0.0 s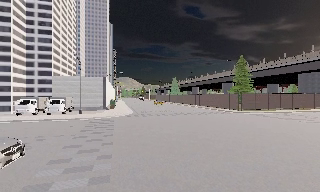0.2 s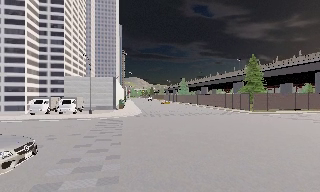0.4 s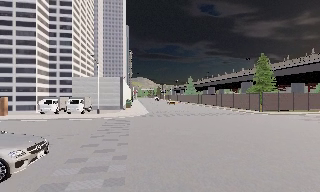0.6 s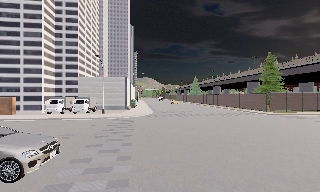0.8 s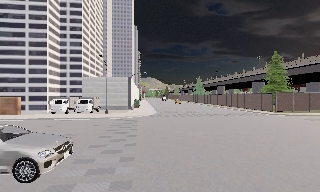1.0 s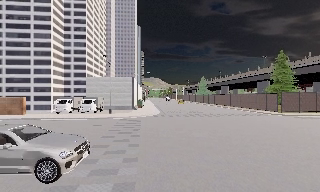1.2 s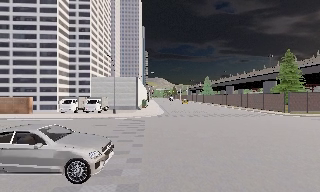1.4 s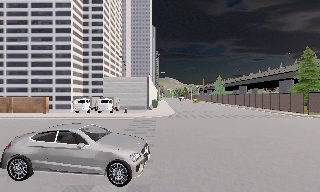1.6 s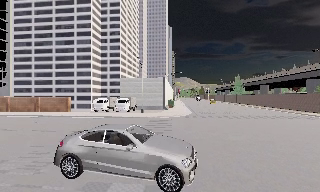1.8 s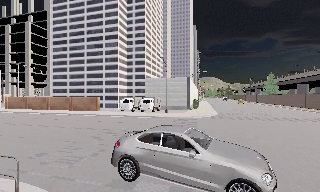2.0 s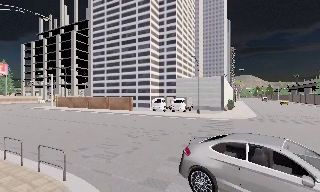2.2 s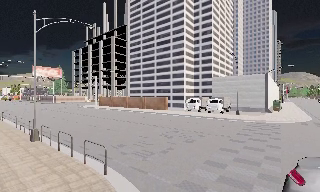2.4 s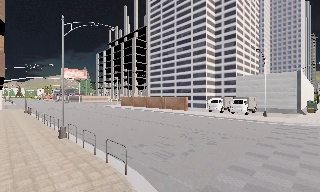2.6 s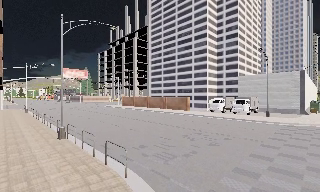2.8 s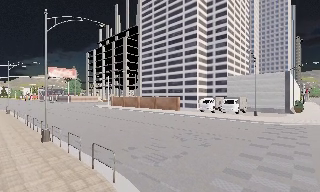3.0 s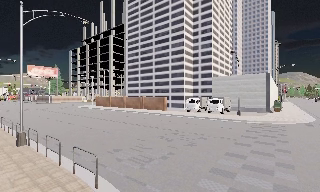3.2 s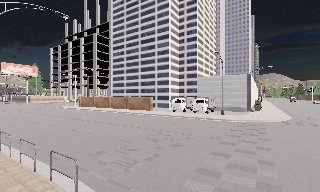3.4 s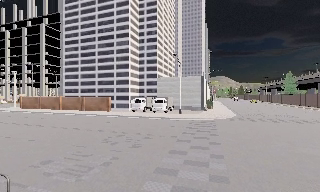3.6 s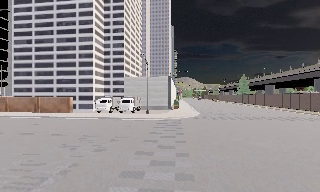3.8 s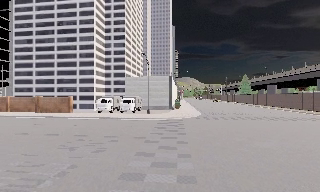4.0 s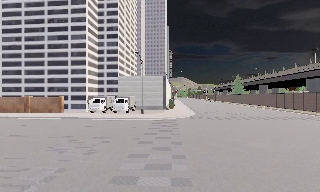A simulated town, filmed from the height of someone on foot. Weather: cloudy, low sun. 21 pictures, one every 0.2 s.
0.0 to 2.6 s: The camera pans to its left, which is counterclockwise from overhead, by about 60 degrees. It travels forward, about 1.5 m.
2.6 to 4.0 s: The scene slides to the left, as the camera pans about 40 degrees to its right. It travels forward, about 1.5 m.
The film runs forward here.
